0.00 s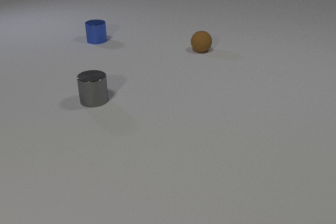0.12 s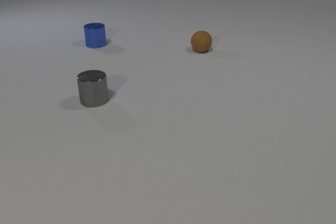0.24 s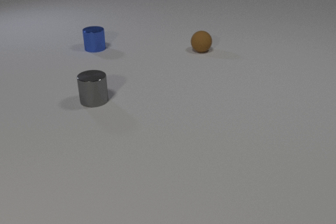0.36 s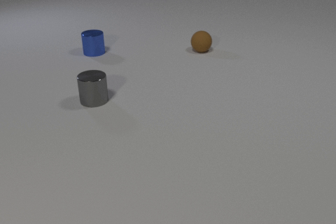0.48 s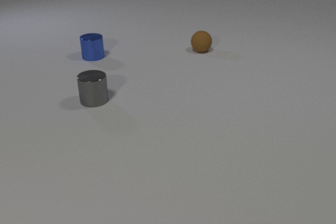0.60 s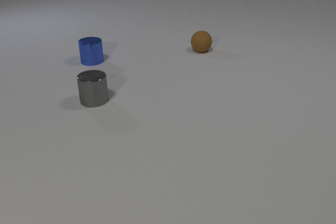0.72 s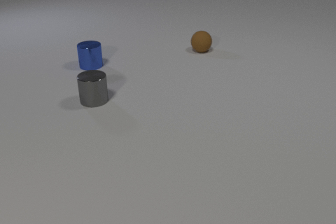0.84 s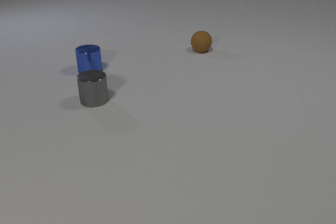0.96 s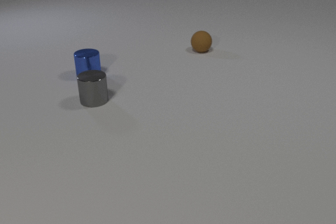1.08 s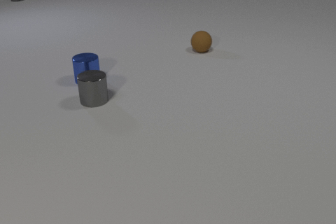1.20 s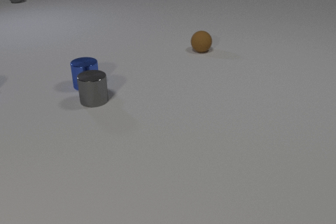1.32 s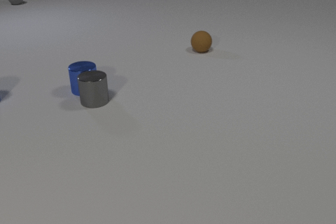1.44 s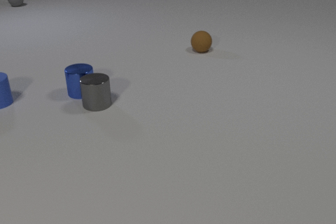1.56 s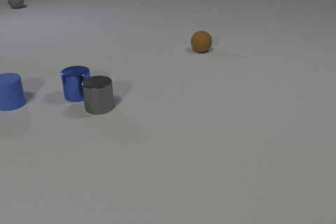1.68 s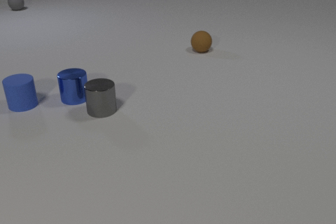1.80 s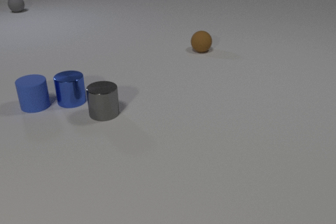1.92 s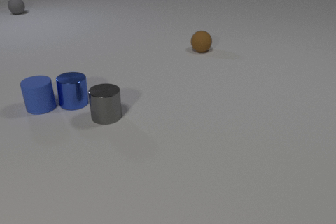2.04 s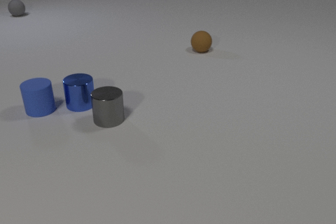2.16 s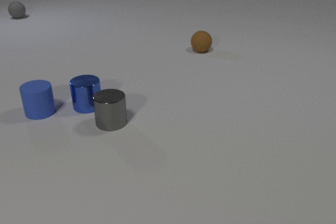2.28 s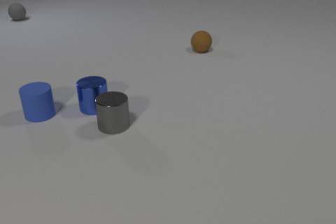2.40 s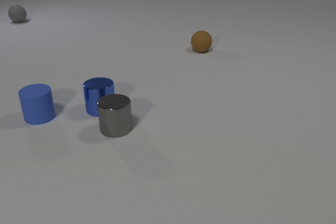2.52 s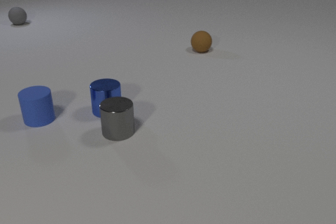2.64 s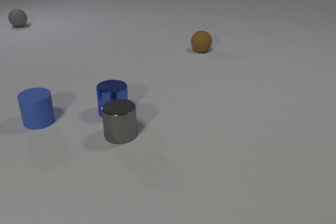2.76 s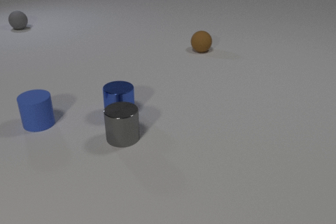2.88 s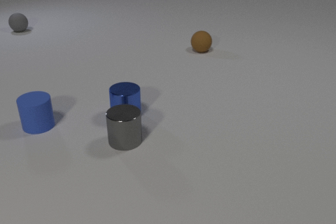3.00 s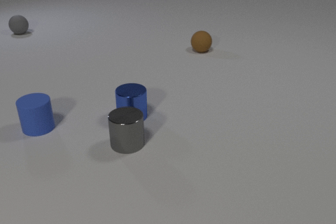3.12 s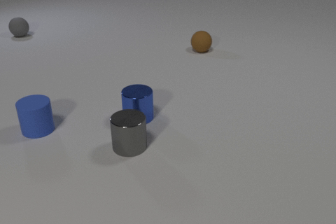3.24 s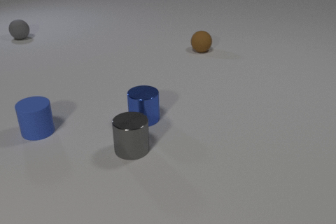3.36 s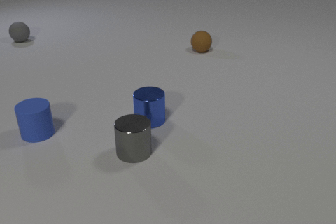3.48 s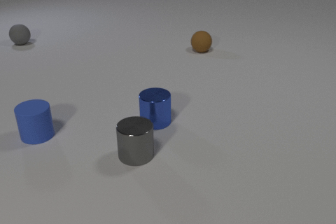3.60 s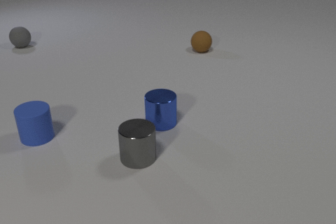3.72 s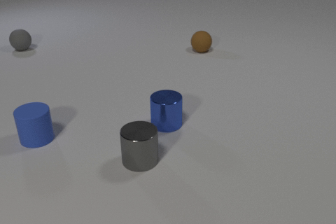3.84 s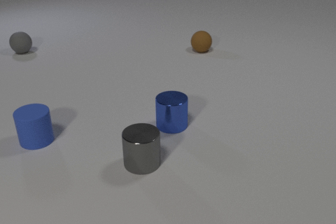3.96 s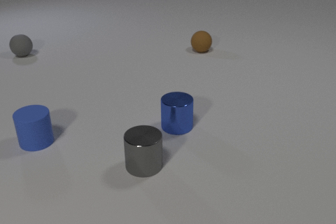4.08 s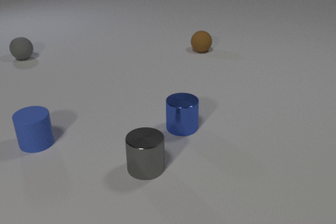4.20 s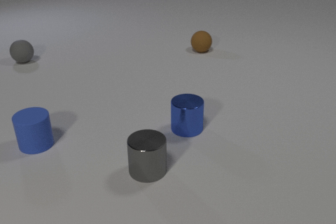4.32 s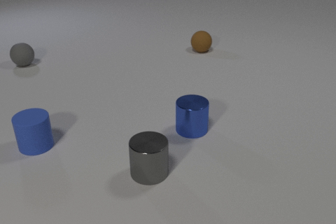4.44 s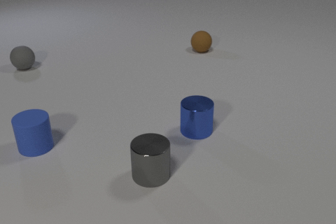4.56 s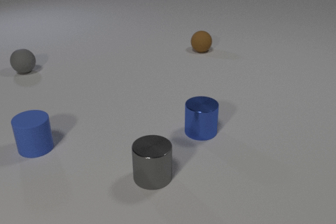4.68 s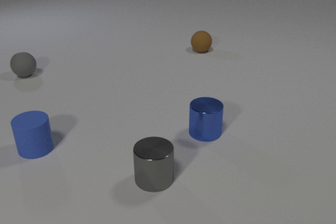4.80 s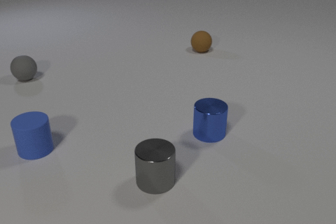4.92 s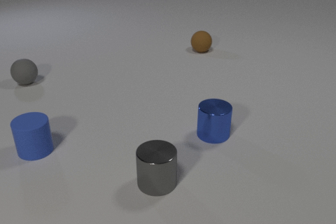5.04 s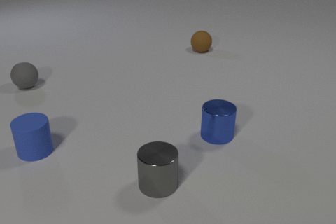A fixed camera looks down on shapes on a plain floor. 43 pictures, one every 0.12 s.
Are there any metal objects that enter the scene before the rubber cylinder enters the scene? no.
What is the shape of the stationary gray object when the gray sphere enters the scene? cylinder.
What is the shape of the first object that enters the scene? sphere.
0.00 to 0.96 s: The blue metal cylinder slides toward the camera.
0.96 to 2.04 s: The blue metal cylinder slides toward the camera. The gray metal cylinder slides toward the camera. The blue rubber cylinder comes in at the left edge, slides to the right and toward the camera. The gray rubber sphere rolls toward the camera. The blue metal cylinder and the gray metal cylinder collide. The blue metal cylinder and the blue rubber cylinder collide.
2.04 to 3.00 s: The blue metal cylinder slides to the right and toward the camera. The gray metal cylinder slides toward the camera. The blue rubber cylinder slides toward the camera. The gray rubber sphere rolls toward the camera.
3.00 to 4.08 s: The blue metal cylinder slides to the right and toward the camera. The gray metal cylinder slides toward the camera and to the right. The blue rubber cylinder slides toward the camera. The gray rubber sphere rolls toward the camera.
4.08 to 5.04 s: The blue metal cylinder slides to the right. The gray metal cylinder slides toward the camera and to the right. The blue rubber cylinder slides toward the camera. The gray rubber sphere rolls toward the camera.
